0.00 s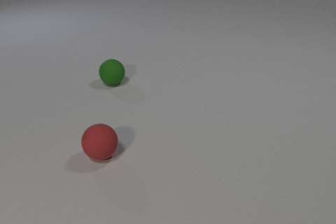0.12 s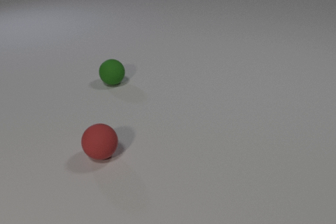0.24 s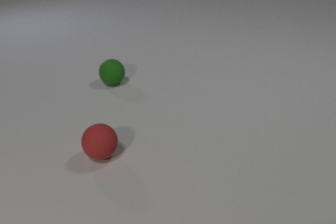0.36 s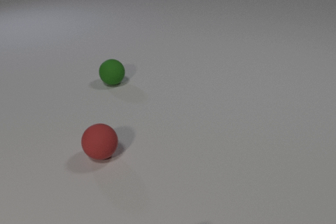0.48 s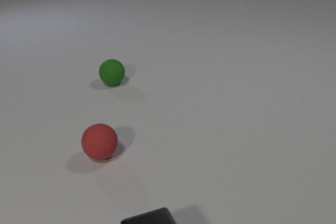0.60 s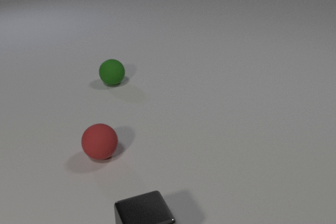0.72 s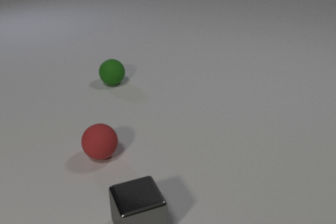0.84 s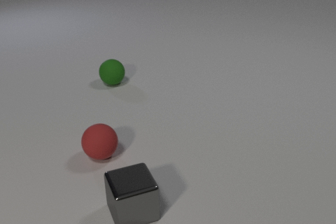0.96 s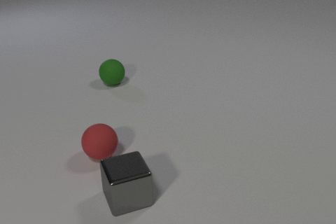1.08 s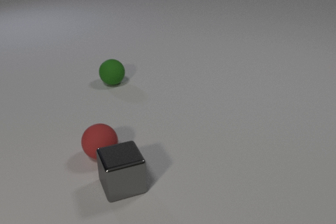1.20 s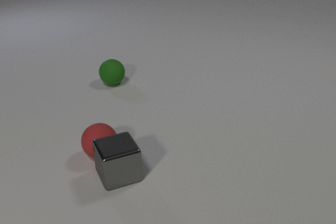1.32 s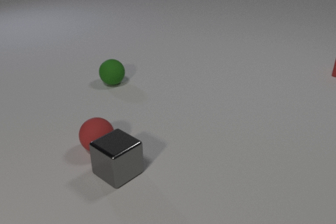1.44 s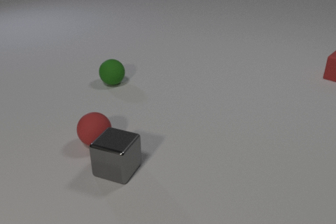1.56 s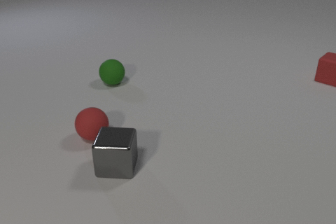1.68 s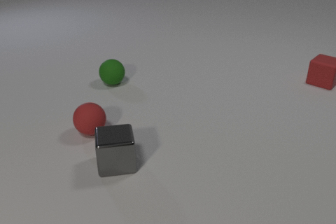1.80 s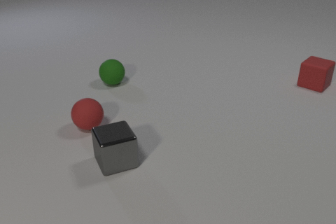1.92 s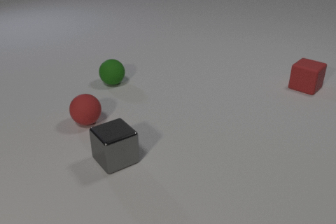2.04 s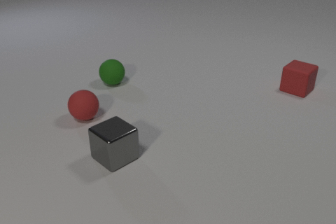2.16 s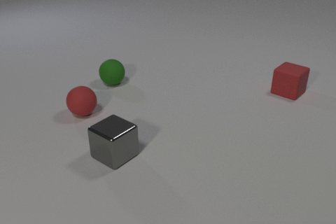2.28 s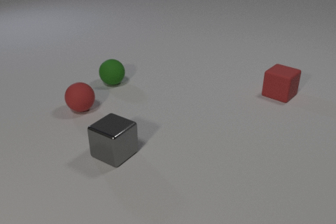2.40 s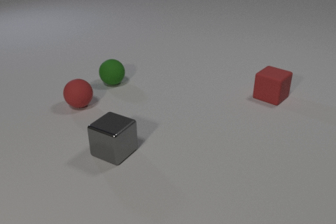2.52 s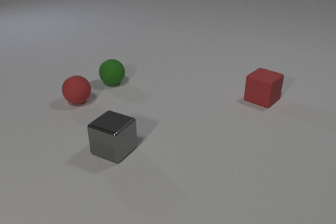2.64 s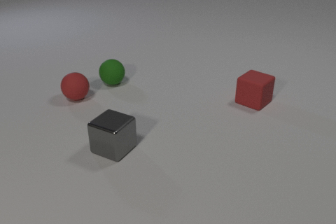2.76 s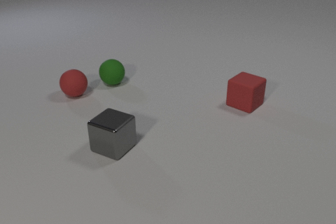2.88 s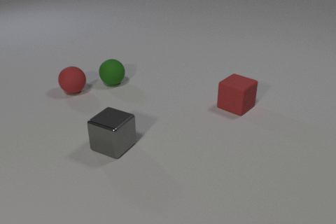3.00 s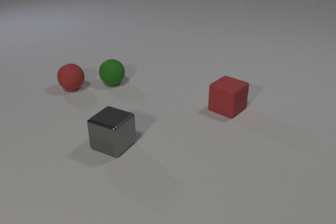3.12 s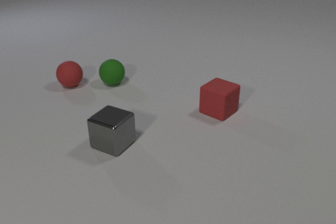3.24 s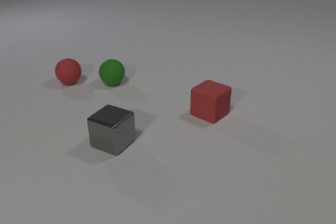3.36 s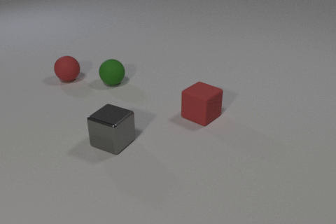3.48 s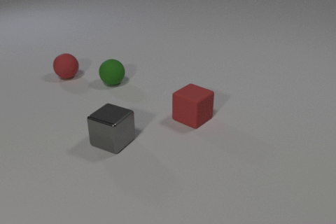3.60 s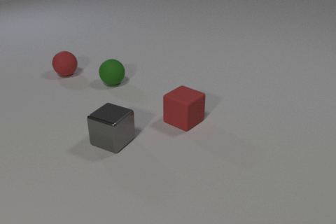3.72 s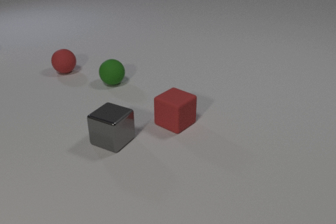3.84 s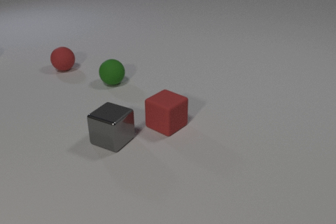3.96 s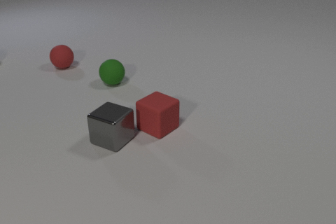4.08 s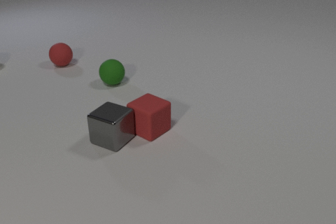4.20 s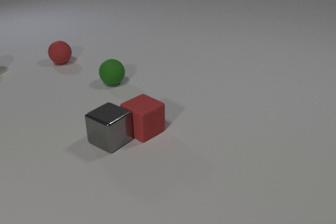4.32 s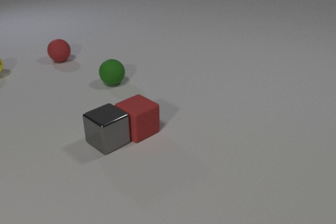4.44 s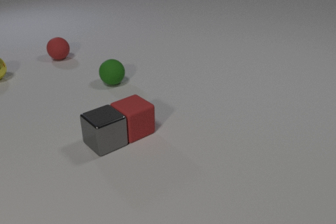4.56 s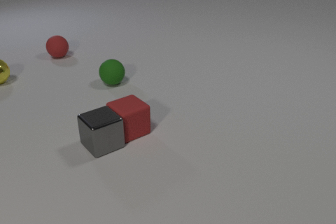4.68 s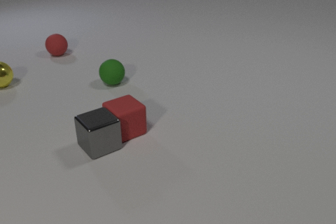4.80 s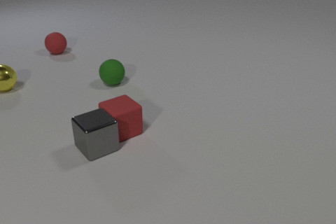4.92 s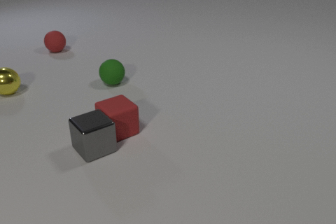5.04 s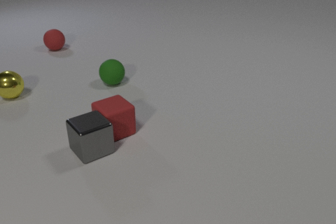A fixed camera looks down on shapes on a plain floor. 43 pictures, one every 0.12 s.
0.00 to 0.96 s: The gray metal cube comes in at the bottom edge, slides away from the camera.
0.96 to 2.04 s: The gray metal cube slides away from the camera, spins counterclockwise seen from above by about 120 degrees, its near face sliding to the right. The red rubber sphere rolls away from the camera. The red rubber cube comes in at the right edge, slides toward the camera and to the left. The gray metal cube and the red rubber sphere collide.
2.04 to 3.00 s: The gray metal cube slides away from the camera. The red rubber sphere rolls away from the camera. The red rubber cube slides to the left and toward the camera.
3.00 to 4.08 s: The gray metal cube slides away from the camera. The red rubber sphere rolls away from the camera. The red rubber cube slides to the left and toward the camera. The gray metal cube and the red rubber cube collide.
4.08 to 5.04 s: The gray metal cube slides to the left and toward the camera, spins so that its near face slides to the left, clockwise seen from above. The red rubber sphere rolls away from the camera. The red rubber cube slides to the left. The yellow metal sphere comes in at the left edge, rolls toward the camera.
How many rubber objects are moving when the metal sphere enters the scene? 2.
What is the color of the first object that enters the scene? gray.
How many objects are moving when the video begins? 0.
